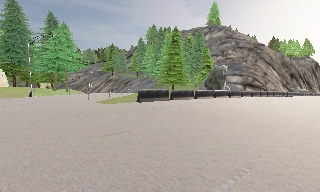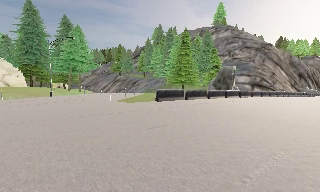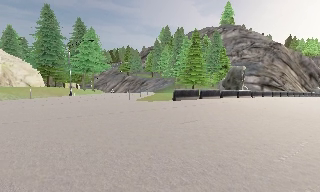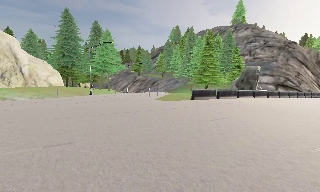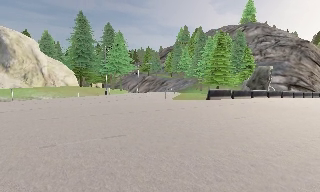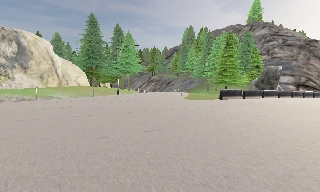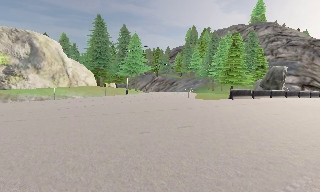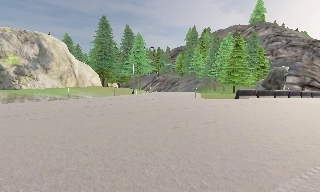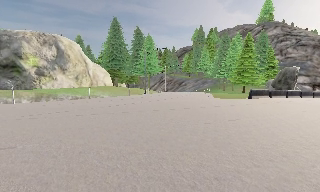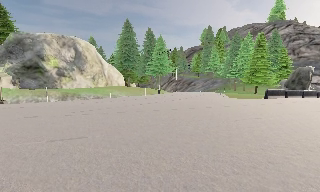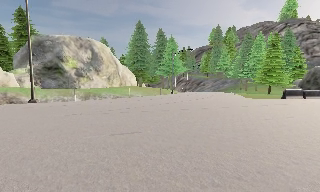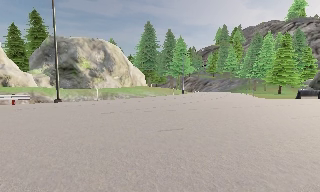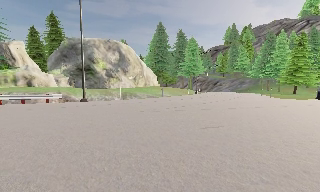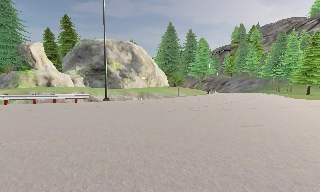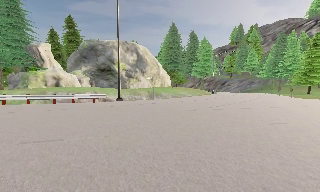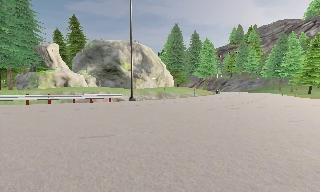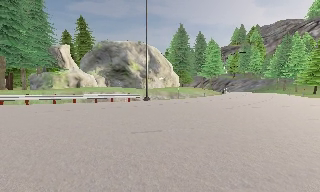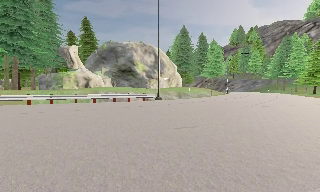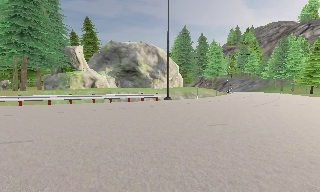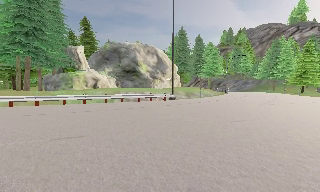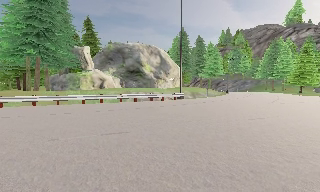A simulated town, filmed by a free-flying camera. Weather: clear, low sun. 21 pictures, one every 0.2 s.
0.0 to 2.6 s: The scene slides to the right, as the camera pans about 25 degrees to its left. It travels to its left and backward, about 17 m, so close, fixed things drift to the right.
2.6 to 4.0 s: The camera travels to its left, about 10 m, so close, fixed things drift to the right.
The film runs forward here.
